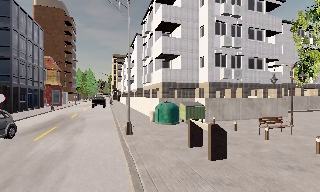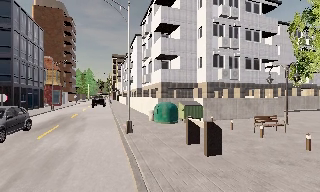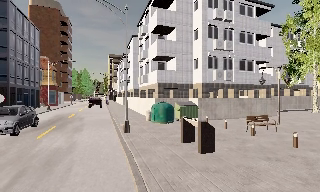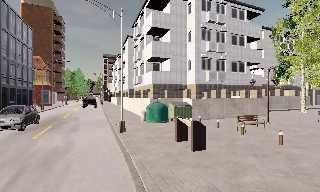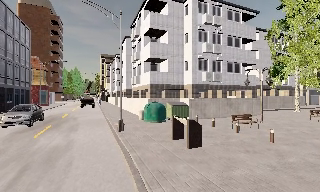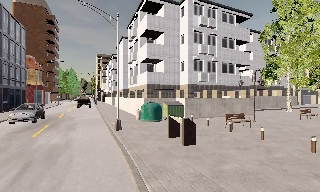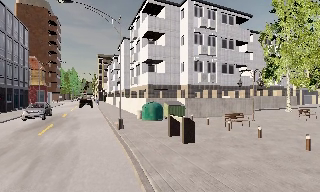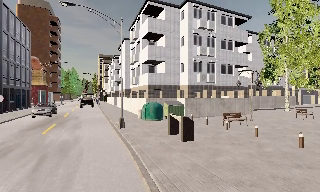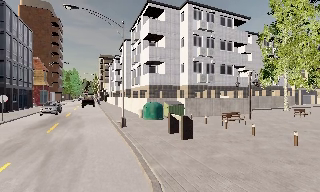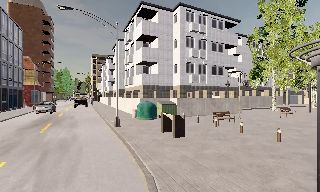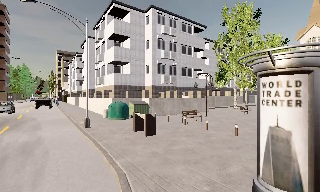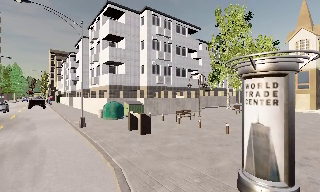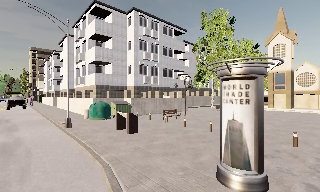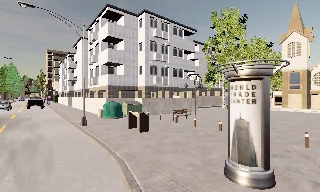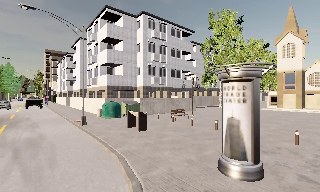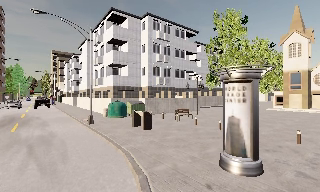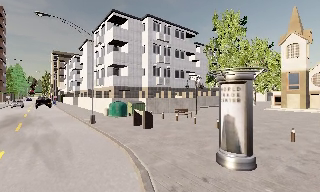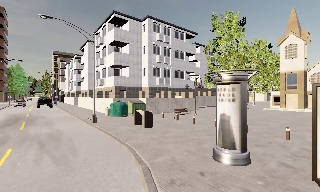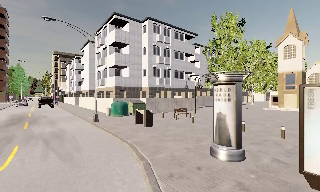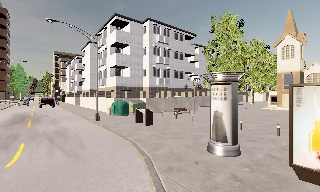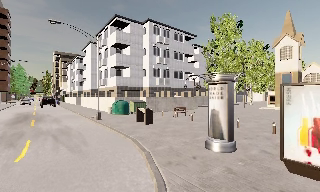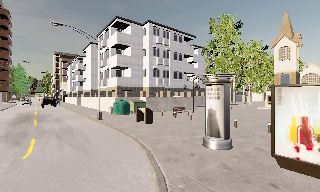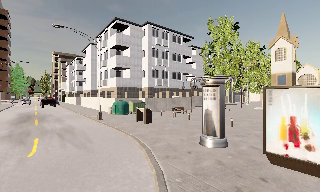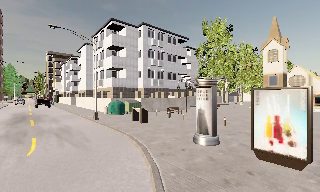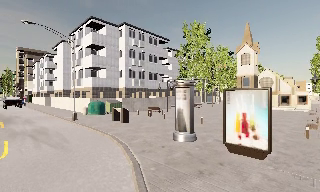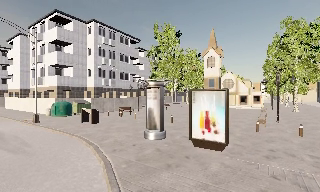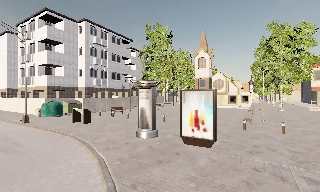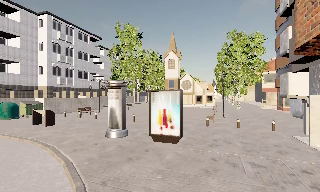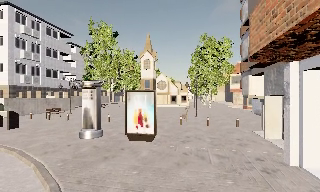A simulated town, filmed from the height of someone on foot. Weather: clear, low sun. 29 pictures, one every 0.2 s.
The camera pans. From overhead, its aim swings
clockwise.
The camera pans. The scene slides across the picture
to the left.
0.0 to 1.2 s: The camera travels backward, about 2 m, so what stands in front gets smaller.
1.2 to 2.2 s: The camera pans to its right, which is clockwise from overhead, by about 15 degrees. It travels backward, about 1.5 m, so what stands in front gets smaller.
2.2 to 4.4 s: The camera travels backward, about 3.5 m, so what stands in front gets smaller.
4.4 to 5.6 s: The camera pans to its right, which is clockwise from overhead, by about 40 degrees. It travels backward, about 2 m.
The film runs backward here.
